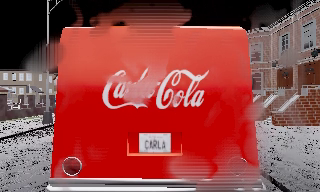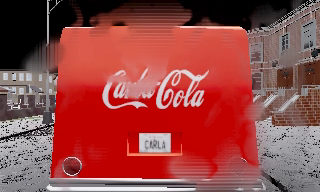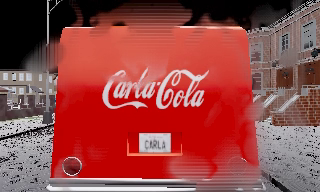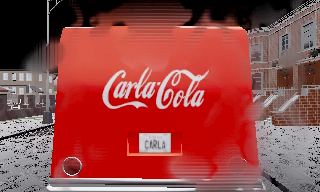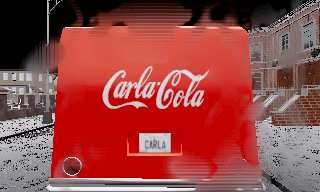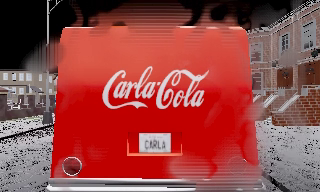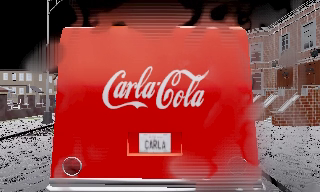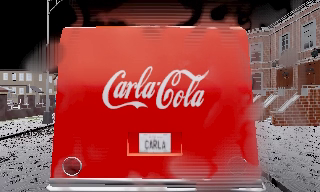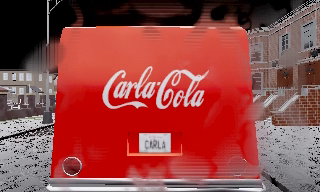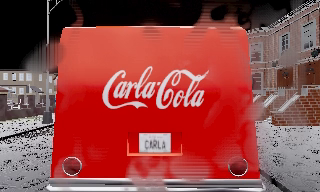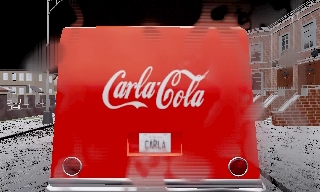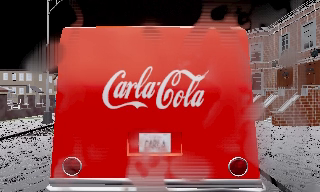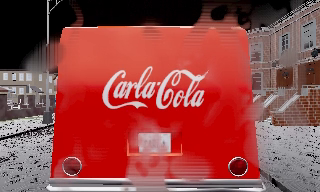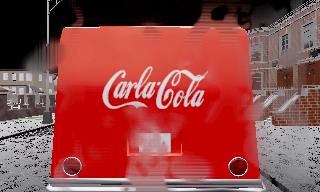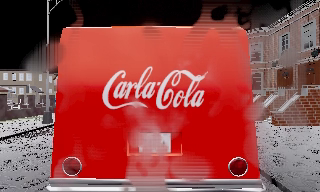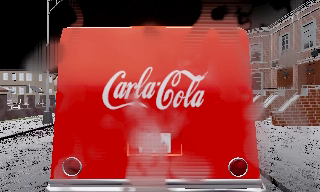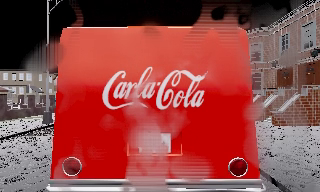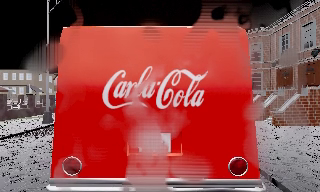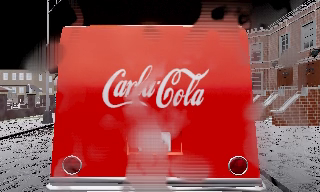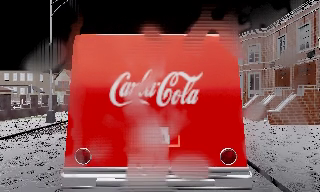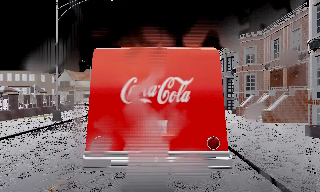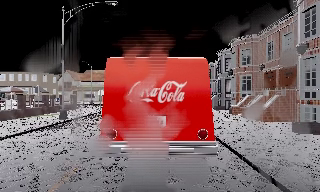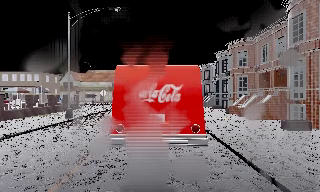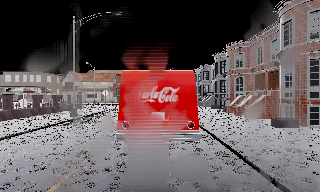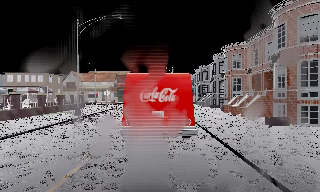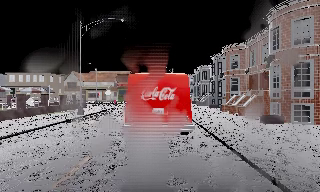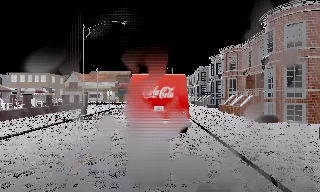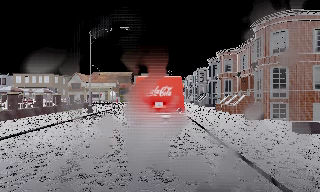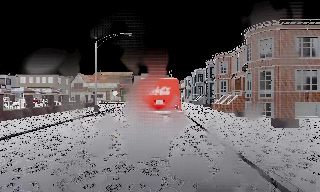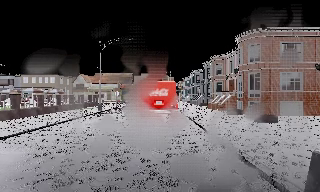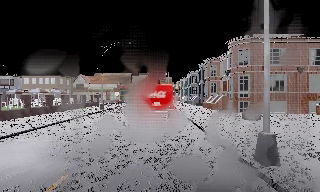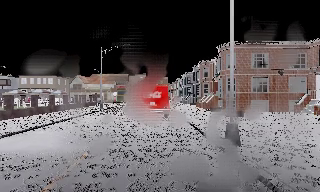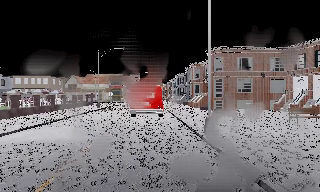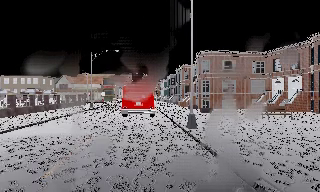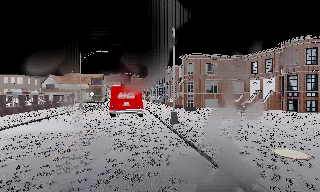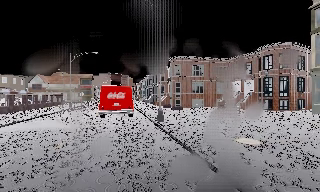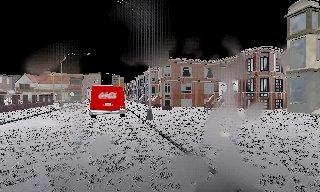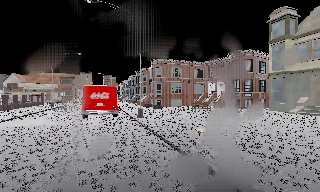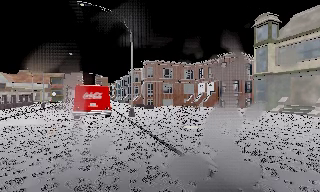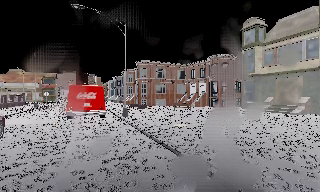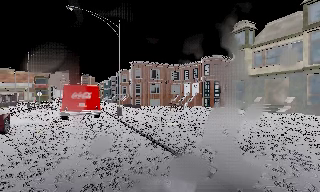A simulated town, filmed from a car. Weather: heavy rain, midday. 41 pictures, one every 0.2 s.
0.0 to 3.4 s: The camera keeps its place and its aim.
3.4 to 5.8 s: The camera travels backward, about 8 m, so what stands in front gets smaller. It gains speed.
5.8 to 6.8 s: The camera swings to its right by about 10 degrees, and the scene slides to the left. It travels backward, about 6 m, so what stands in front gets smaller.
6.8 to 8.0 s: The scene slides to the left, as the camera pans about 15 degrees to its right. It travels backward, about 4 m, so what stands in front gets smaller. It loses speed.
The film runs backward here.
